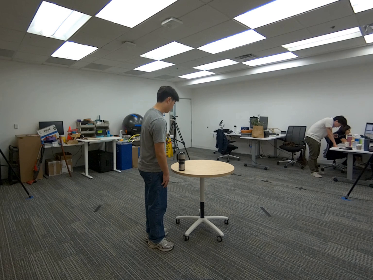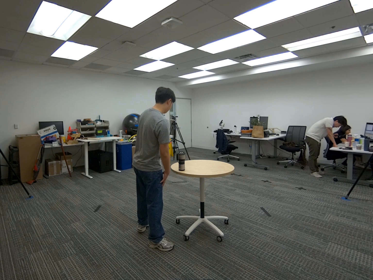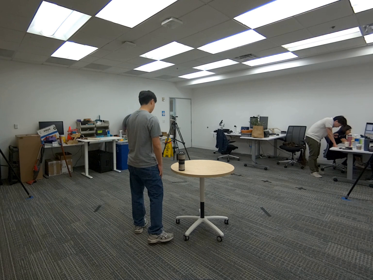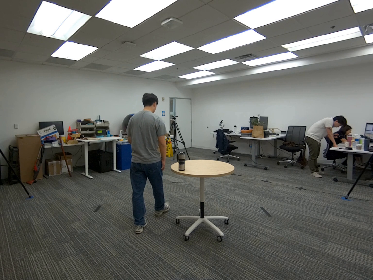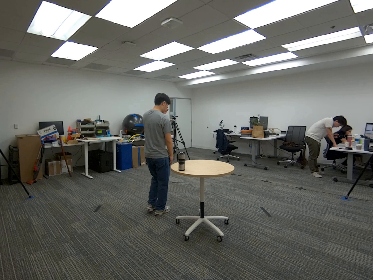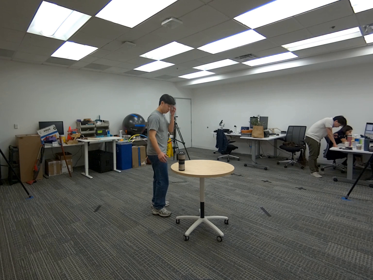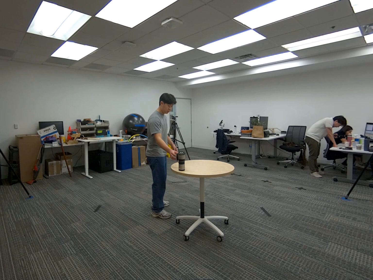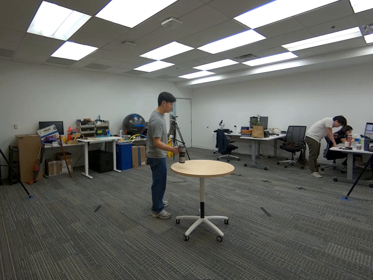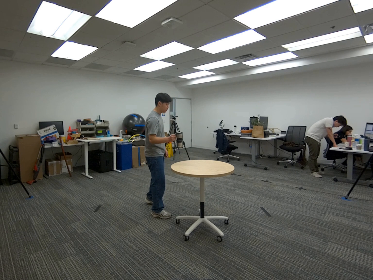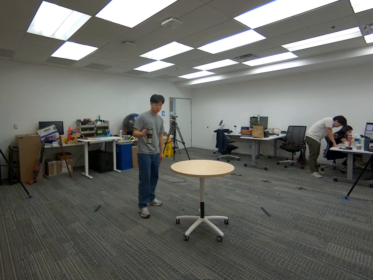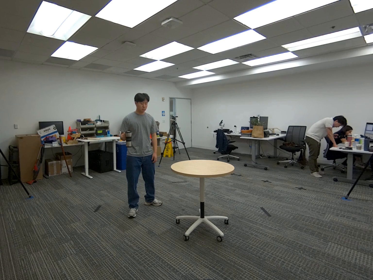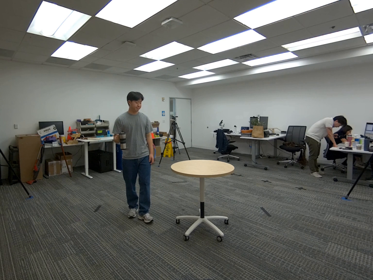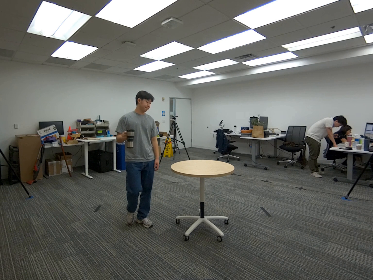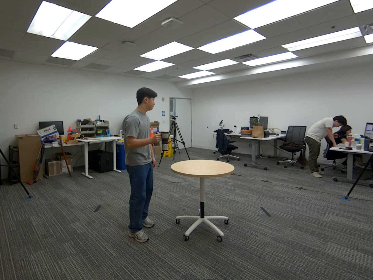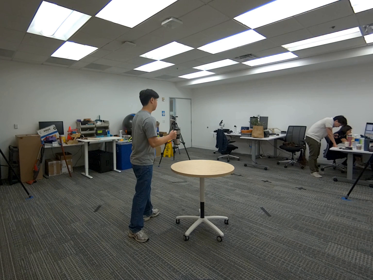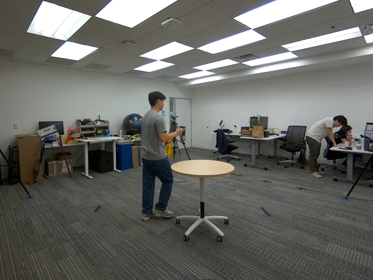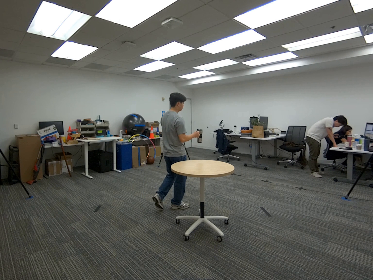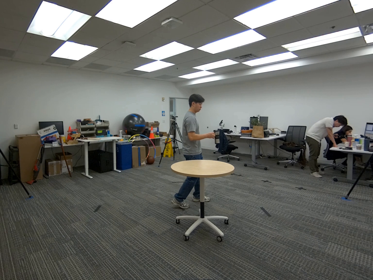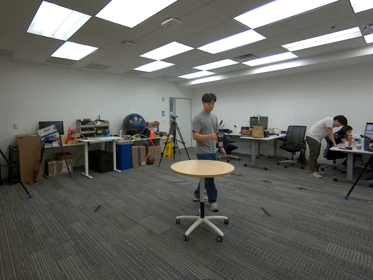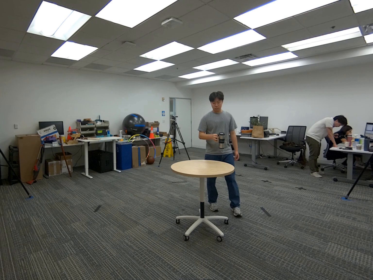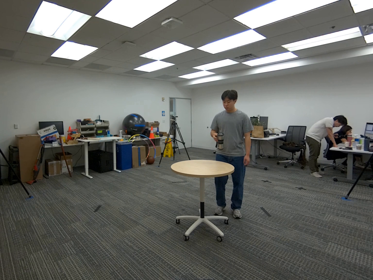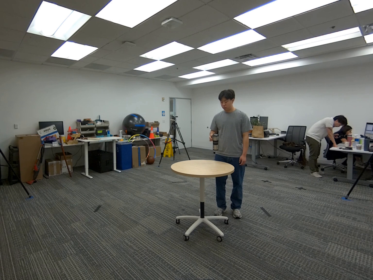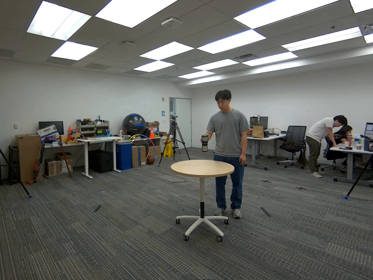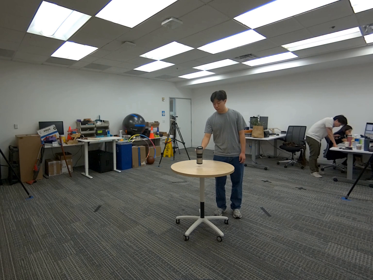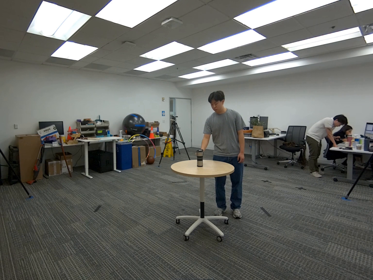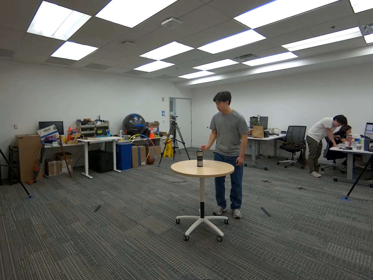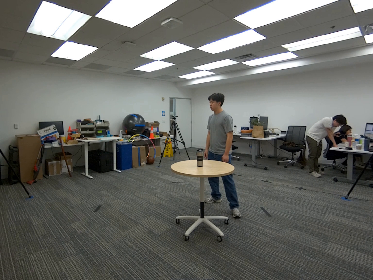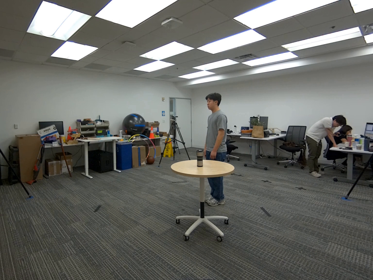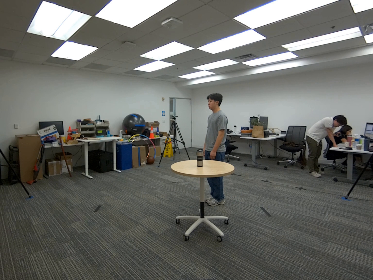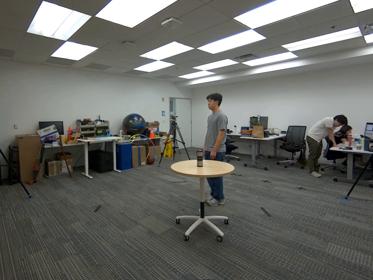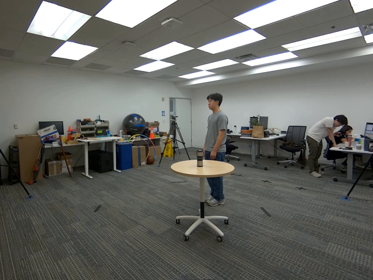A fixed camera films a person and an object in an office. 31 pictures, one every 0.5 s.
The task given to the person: Walk to the coffee mug on the side of the round table, pick up the mug with your right hand and place the mug to the middle of the table.
